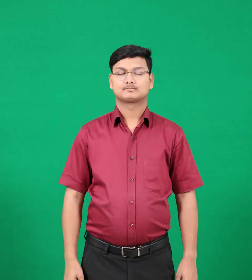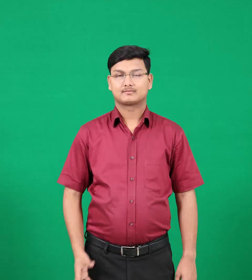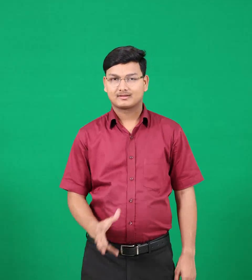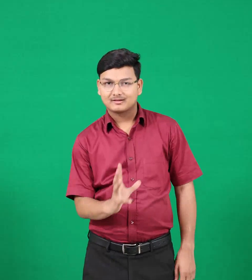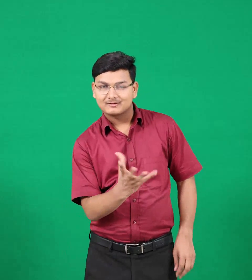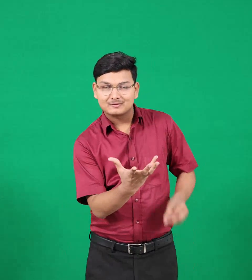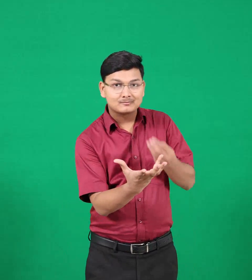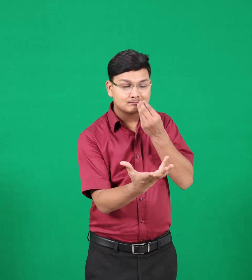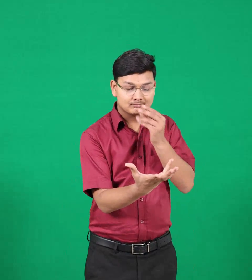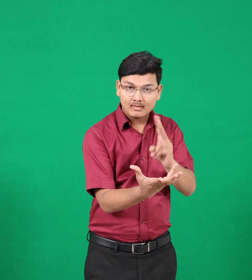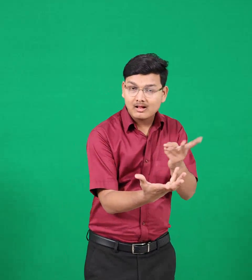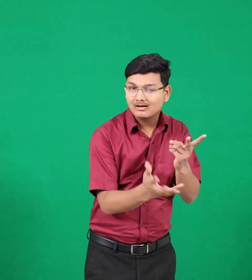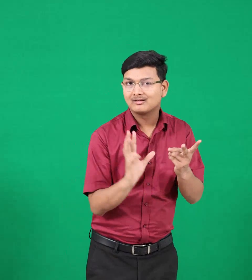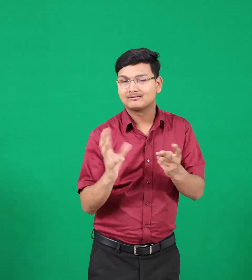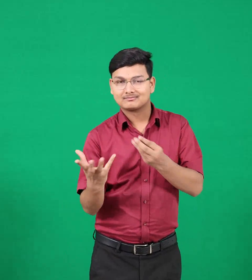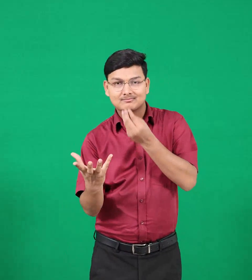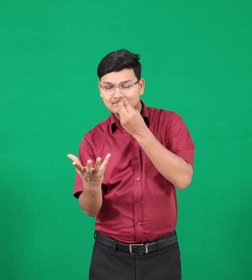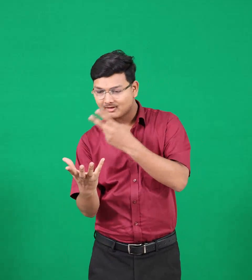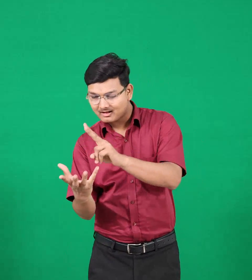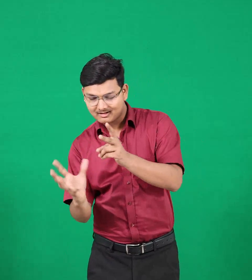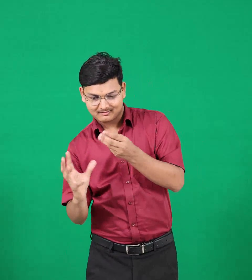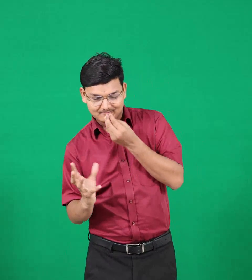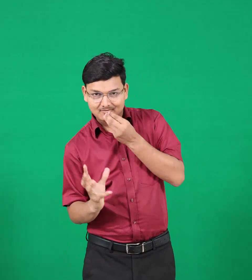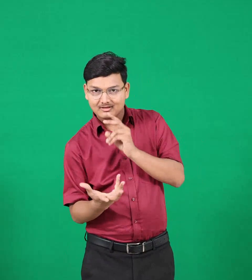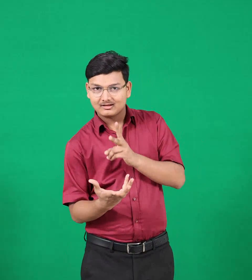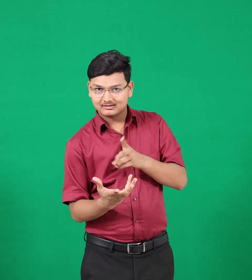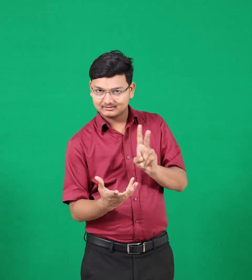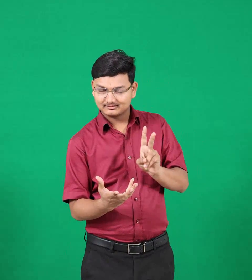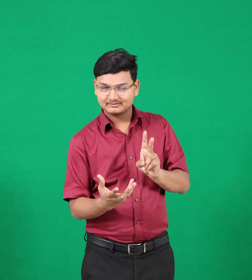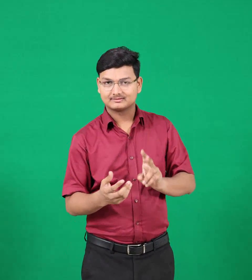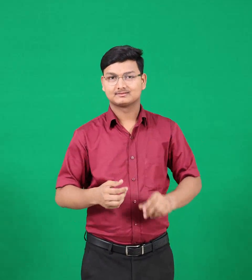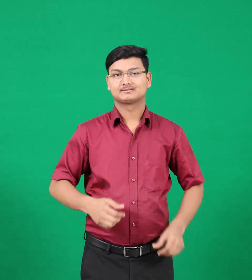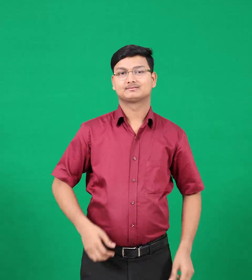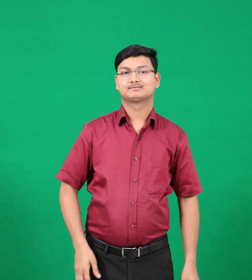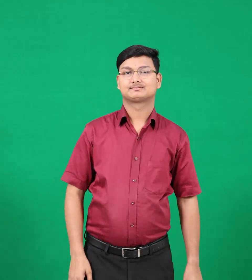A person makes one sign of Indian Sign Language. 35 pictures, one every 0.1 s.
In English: dishes
